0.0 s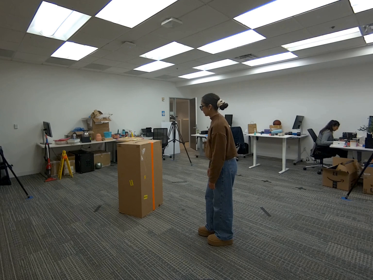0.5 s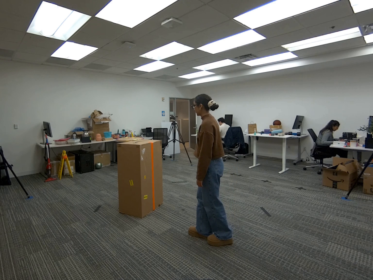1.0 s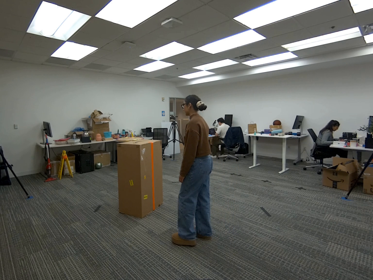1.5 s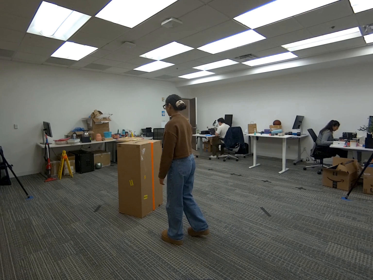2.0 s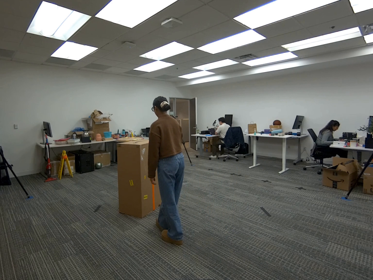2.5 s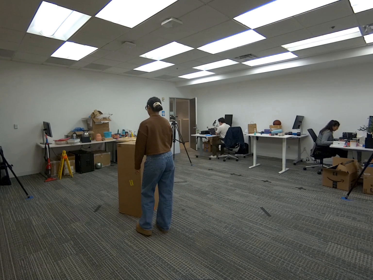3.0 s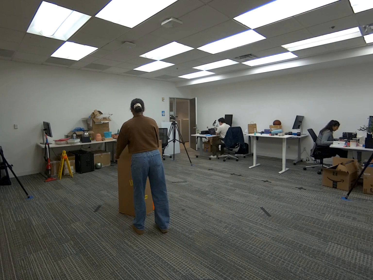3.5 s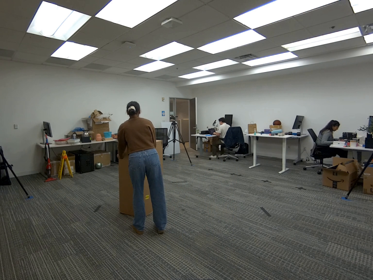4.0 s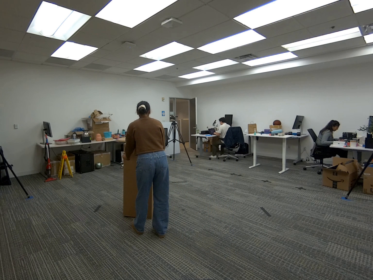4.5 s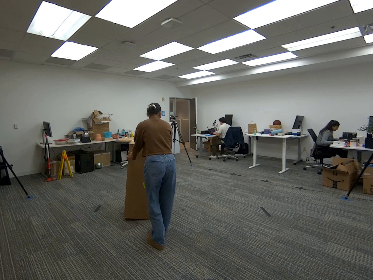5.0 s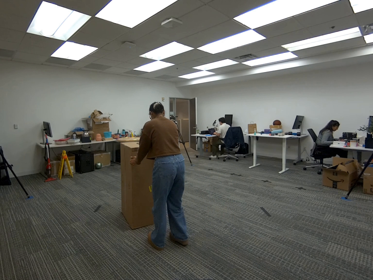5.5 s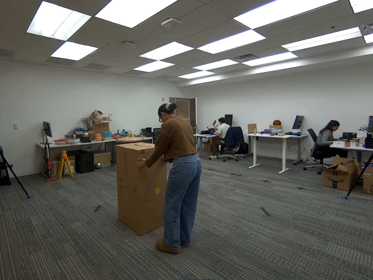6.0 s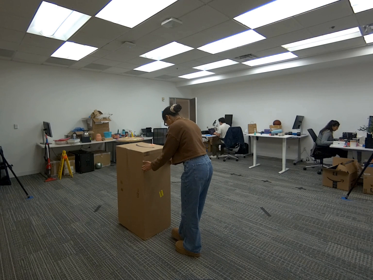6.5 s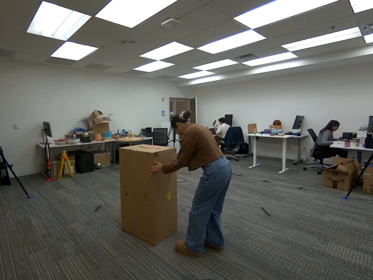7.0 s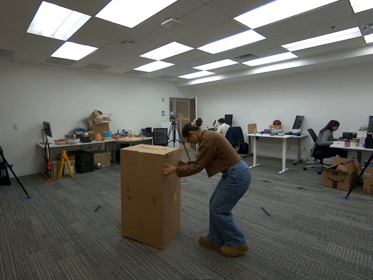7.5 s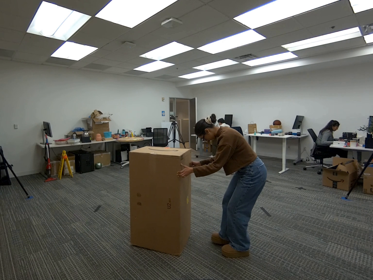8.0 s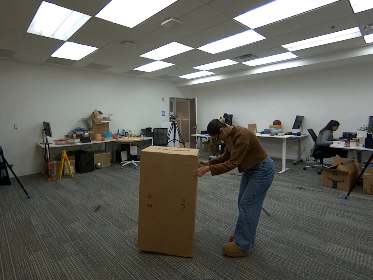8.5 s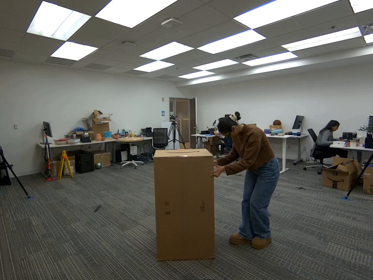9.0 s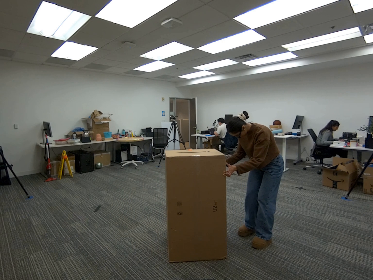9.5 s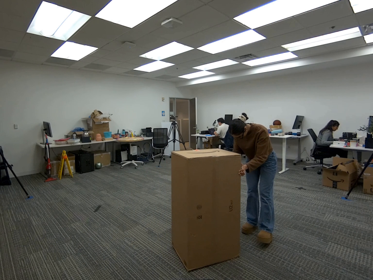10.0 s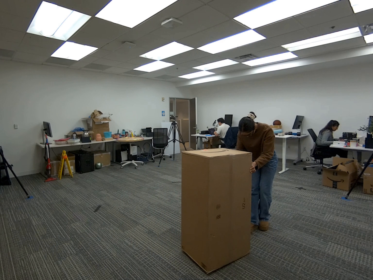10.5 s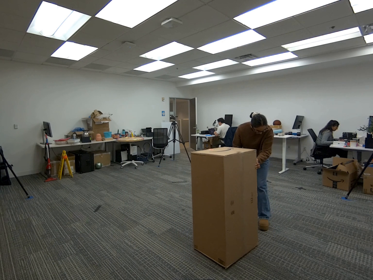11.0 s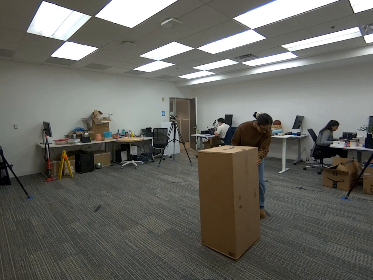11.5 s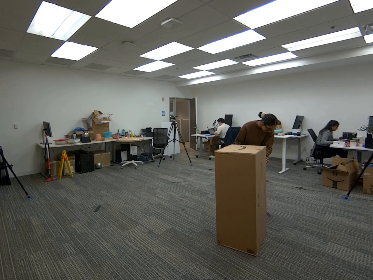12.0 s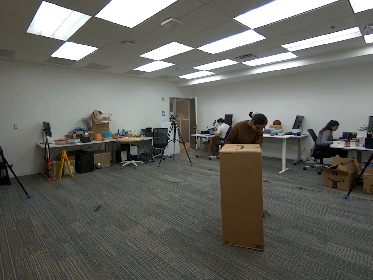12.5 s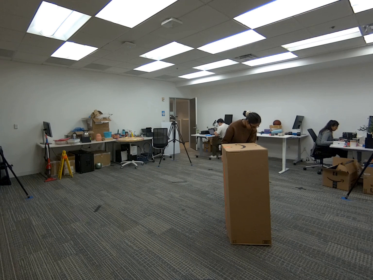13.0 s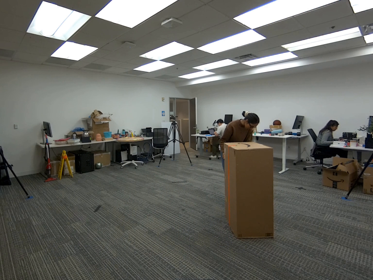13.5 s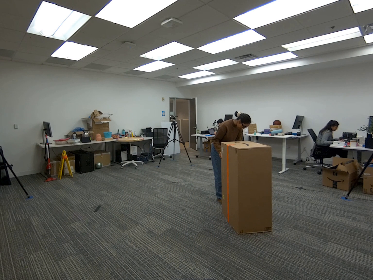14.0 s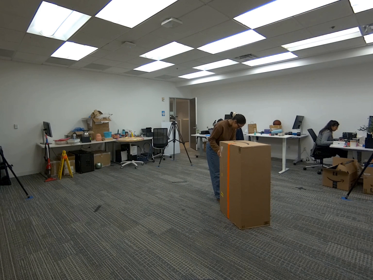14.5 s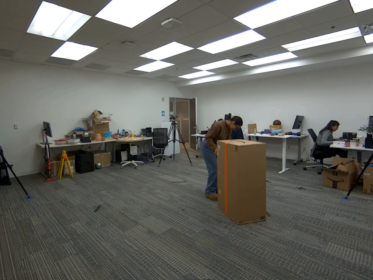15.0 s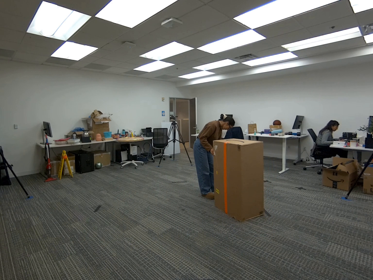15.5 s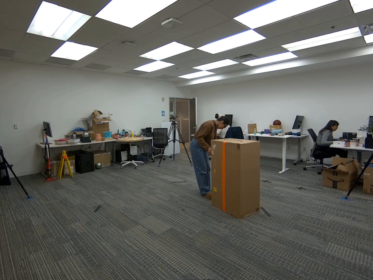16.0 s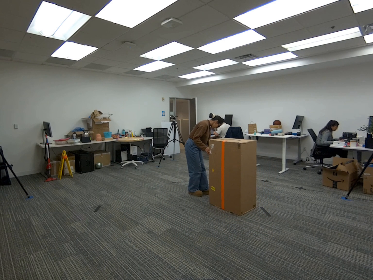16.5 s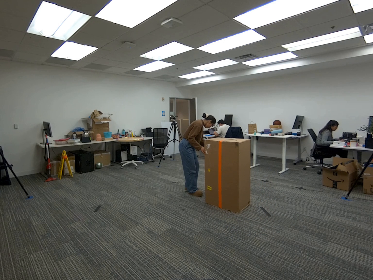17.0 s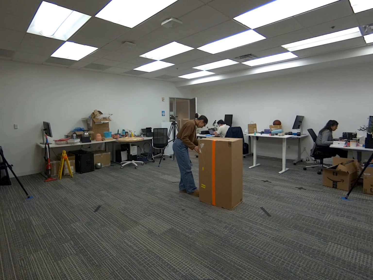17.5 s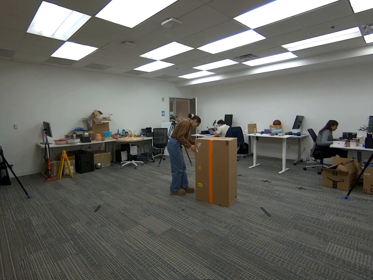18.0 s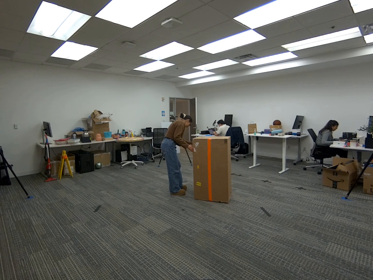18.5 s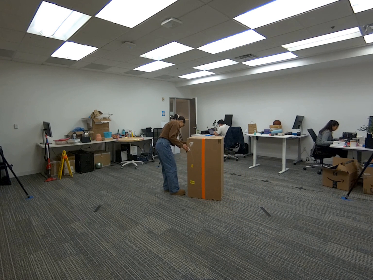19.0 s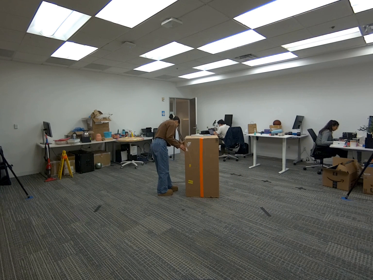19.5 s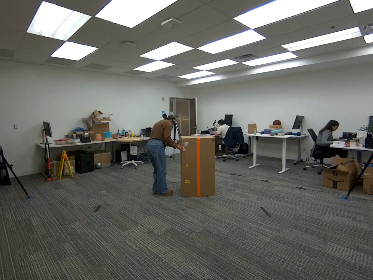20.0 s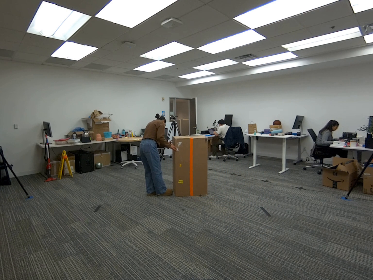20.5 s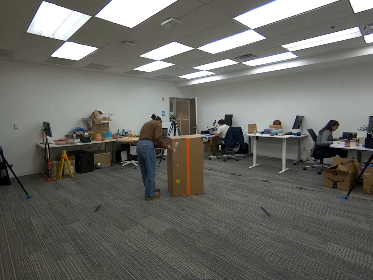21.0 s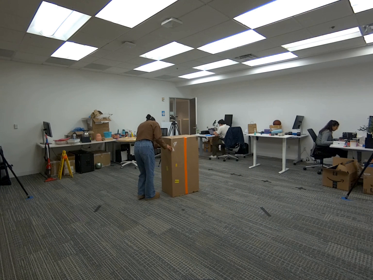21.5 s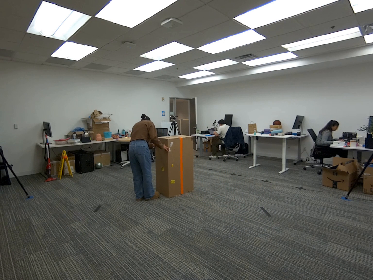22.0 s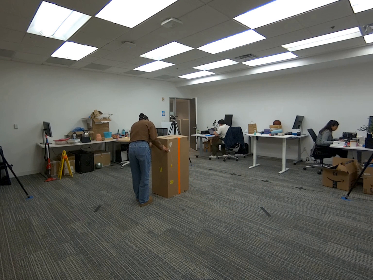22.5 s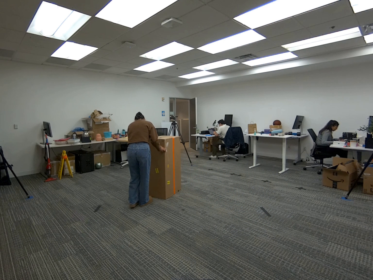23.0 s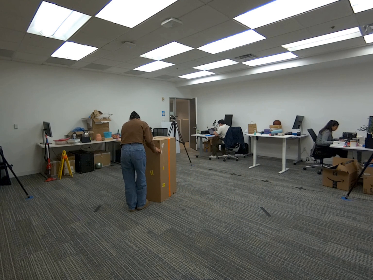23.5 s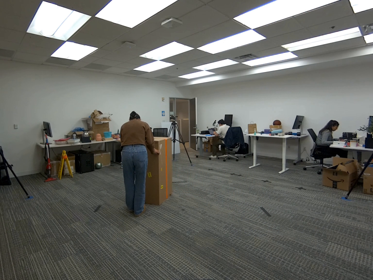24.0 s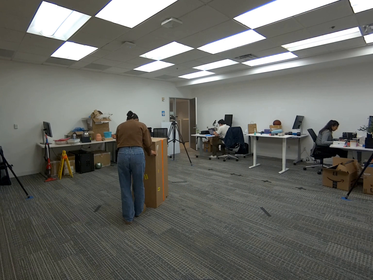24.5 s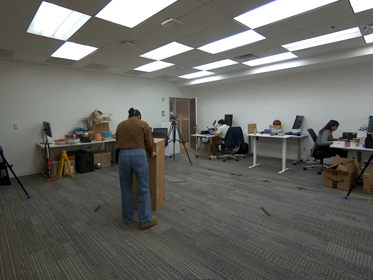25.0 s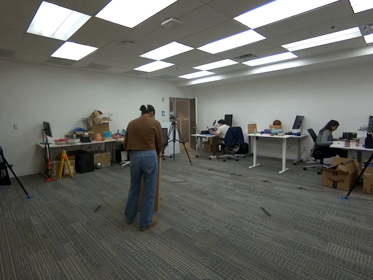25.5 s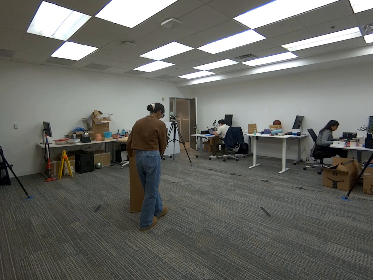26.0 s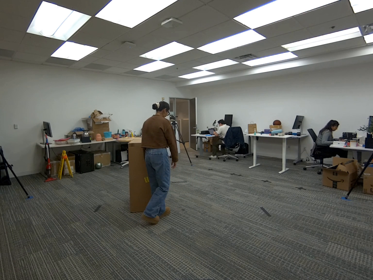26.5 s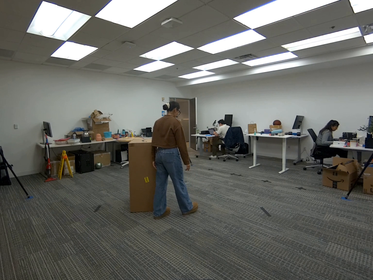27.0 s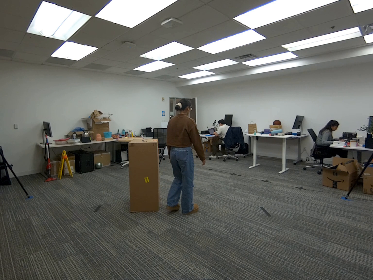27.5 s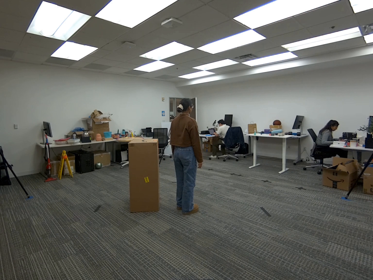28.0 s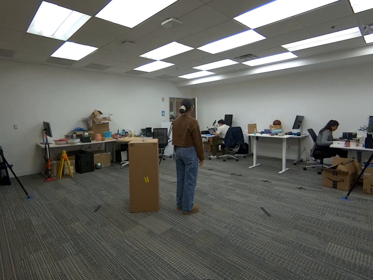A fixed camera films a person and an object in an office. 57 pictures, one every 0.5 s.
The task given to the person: Walk to the giant cardboard box and bend down slightly. Place both hands on the box and pull it around within the bounding area. Continue pushing the box until you are finished.
